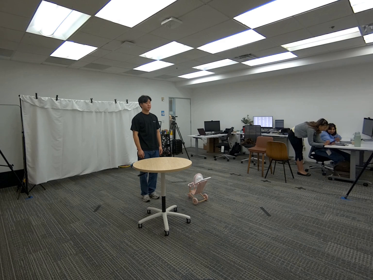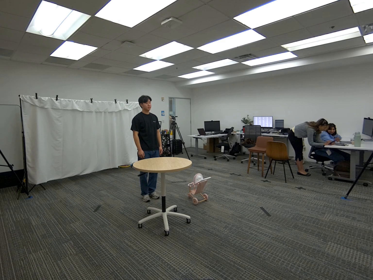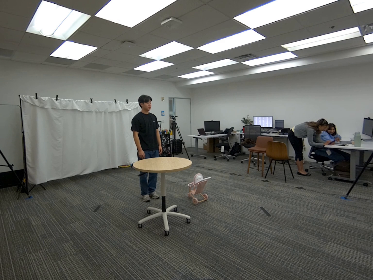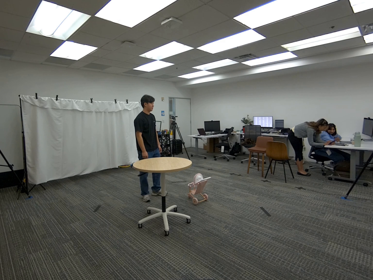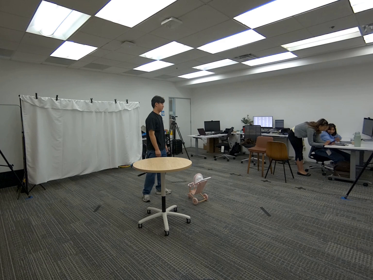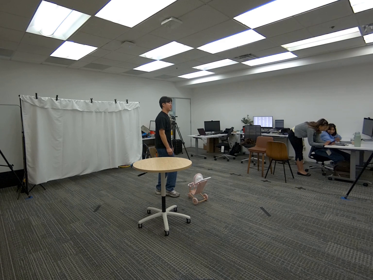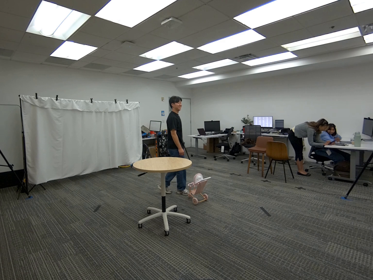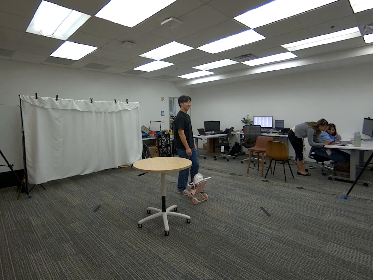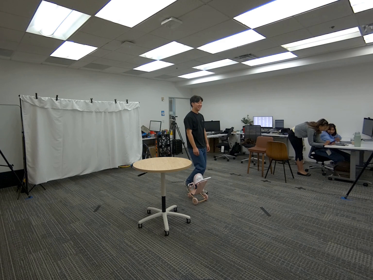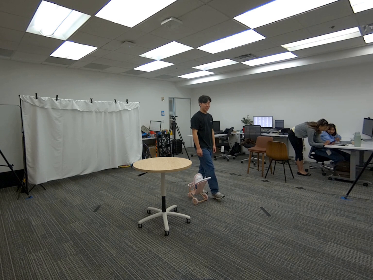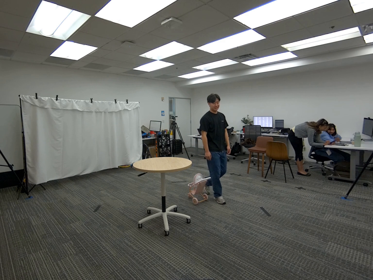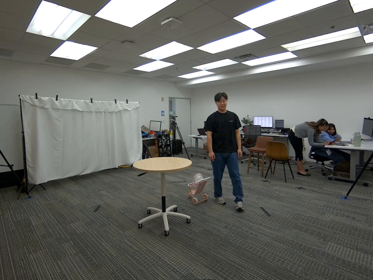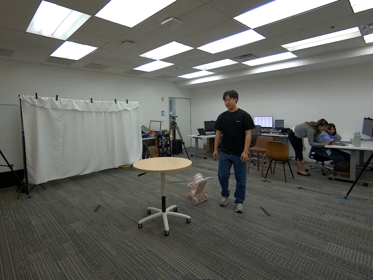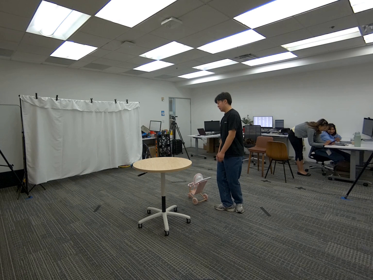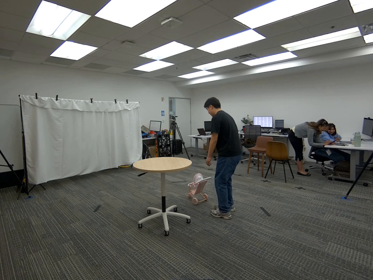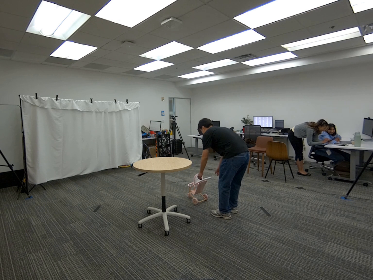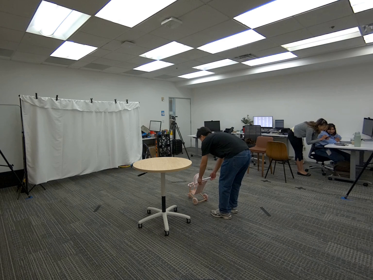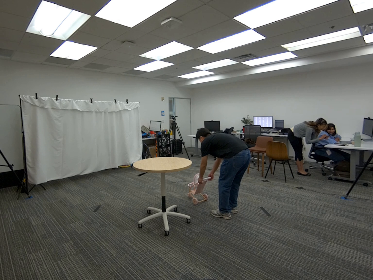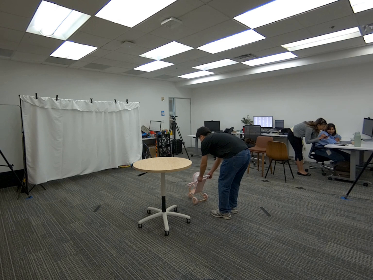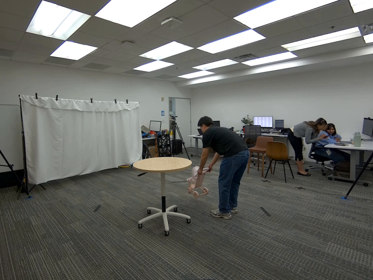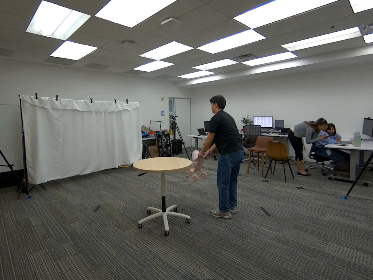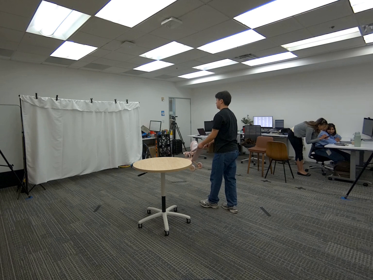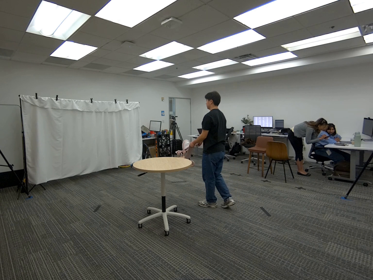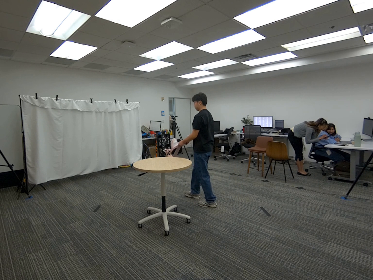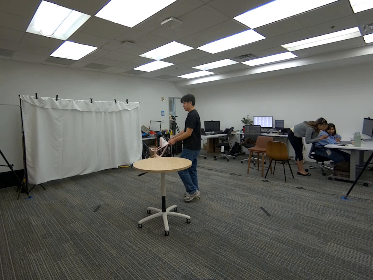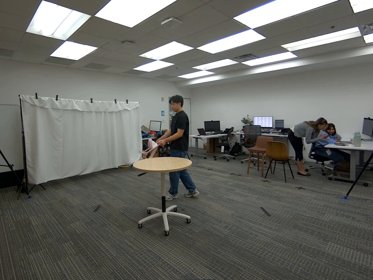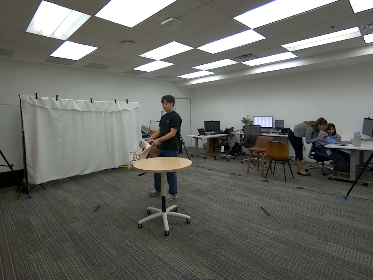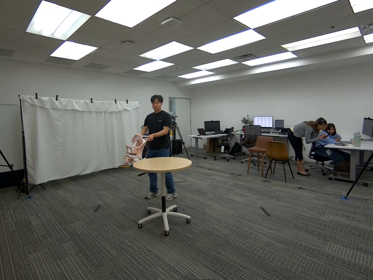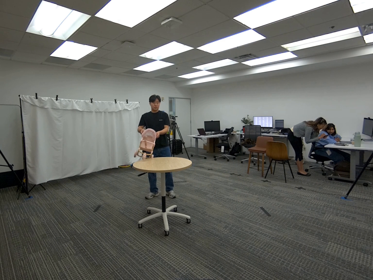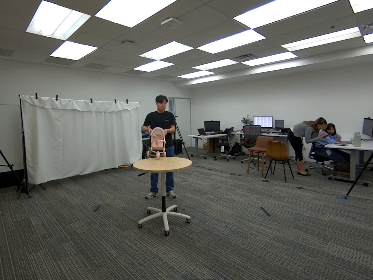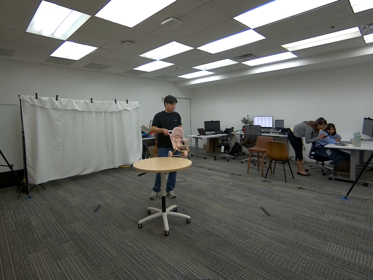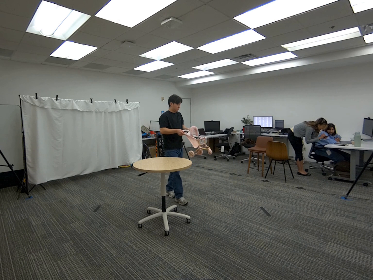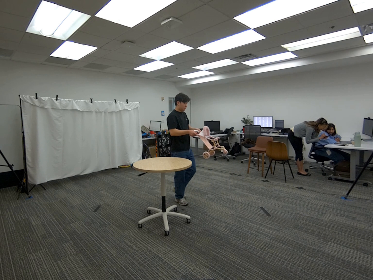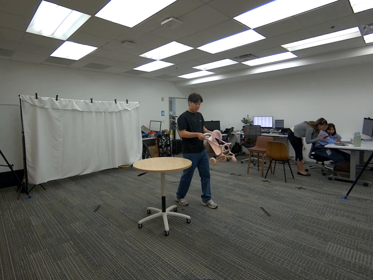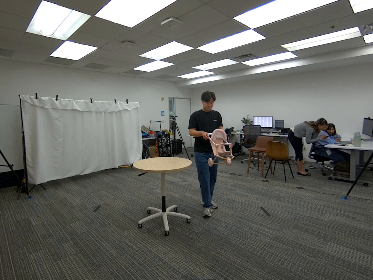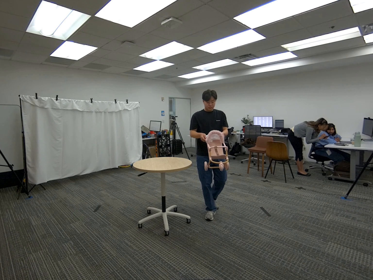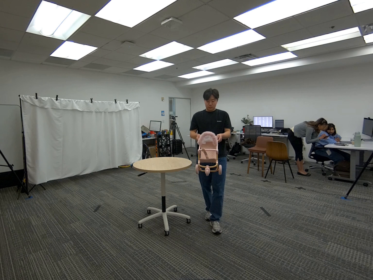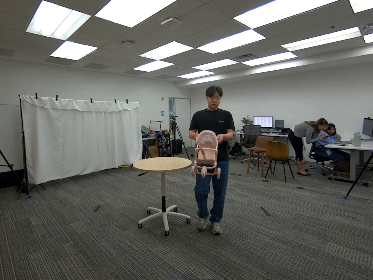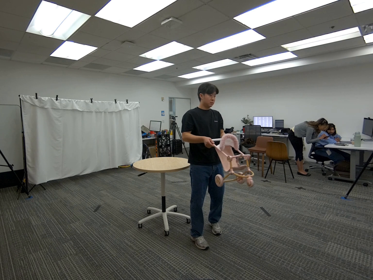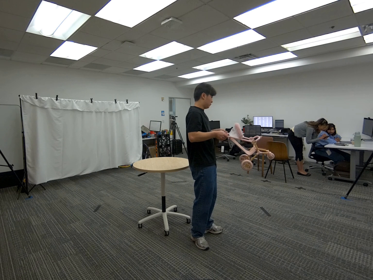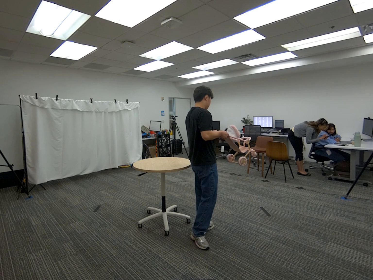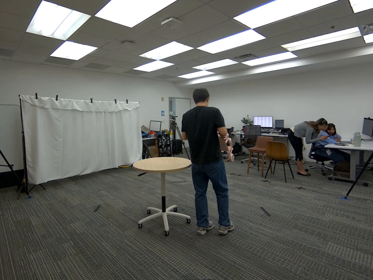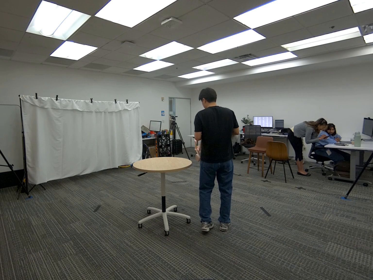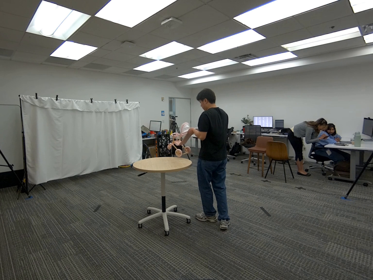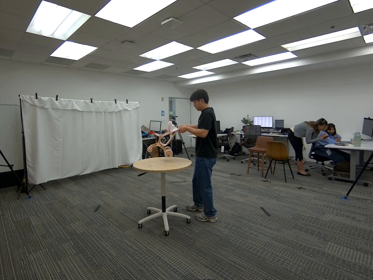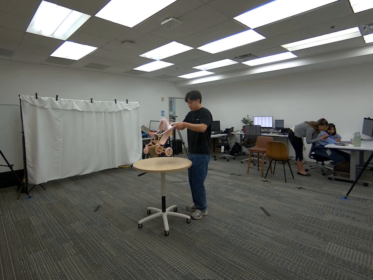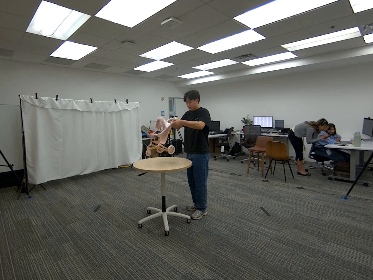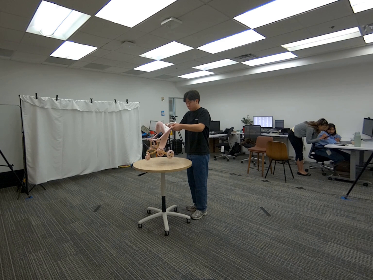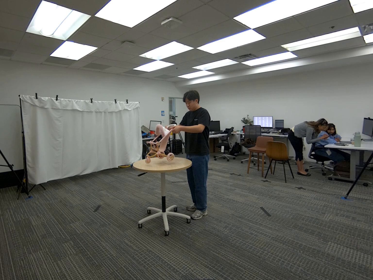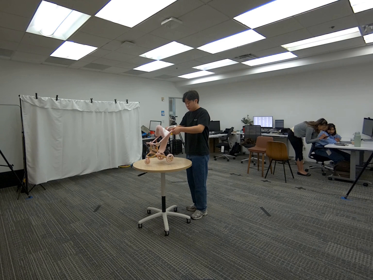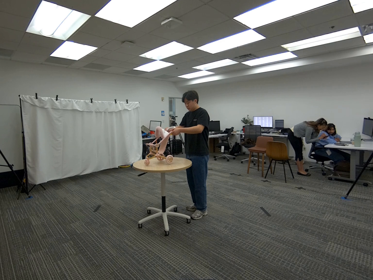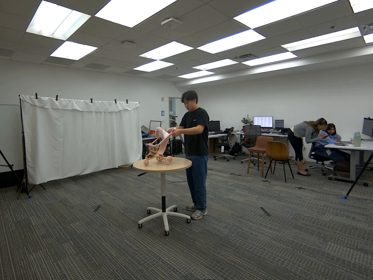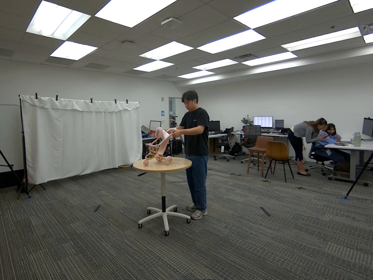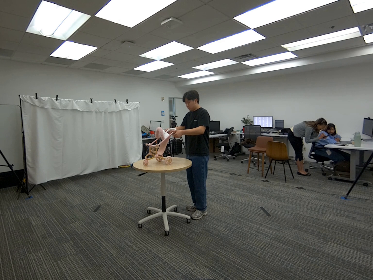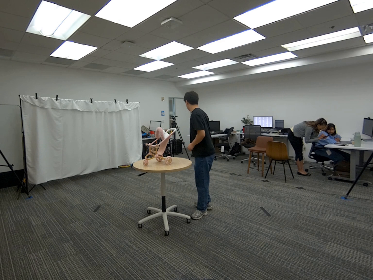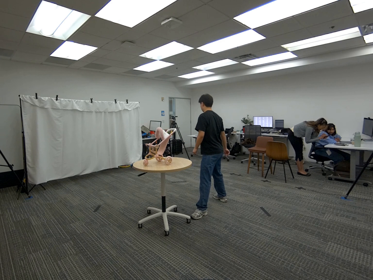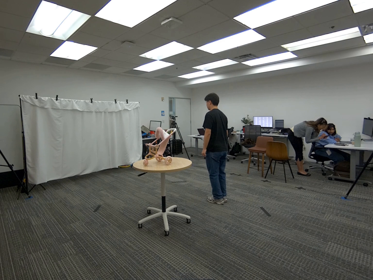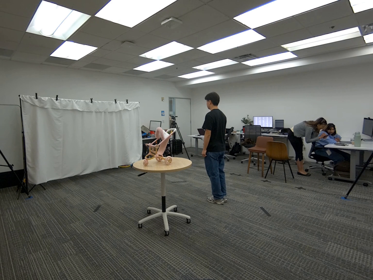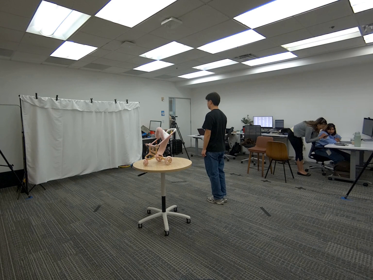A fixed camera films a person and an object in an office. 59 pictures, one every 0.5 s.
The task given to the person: Walk over to the toy stroller on the ground and pick up using both hands. Walk within the bounding area and place on the round table when complete.
